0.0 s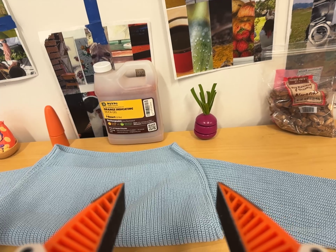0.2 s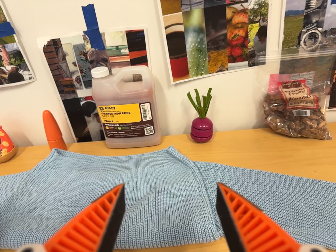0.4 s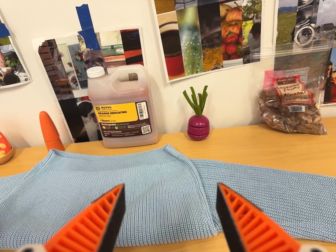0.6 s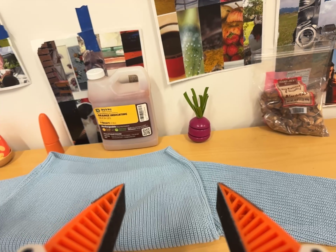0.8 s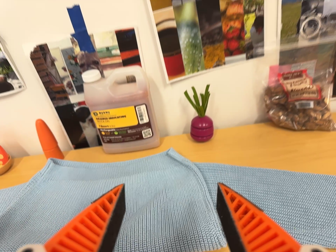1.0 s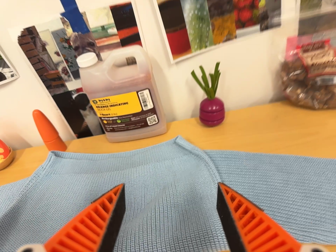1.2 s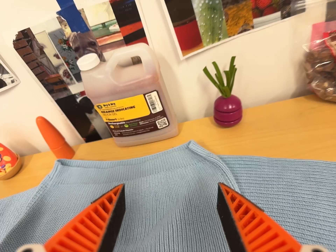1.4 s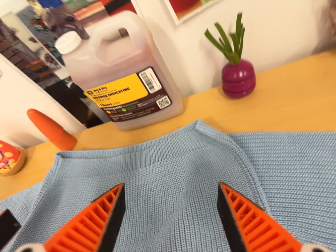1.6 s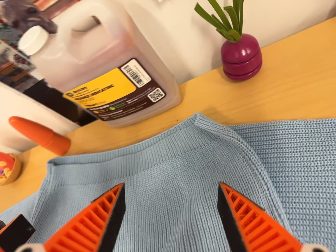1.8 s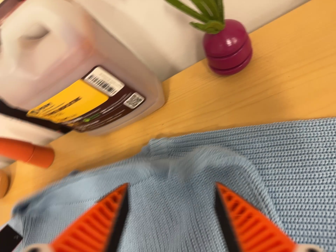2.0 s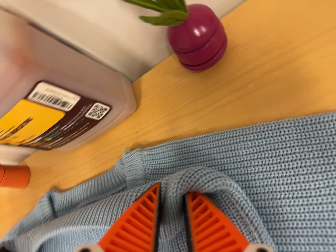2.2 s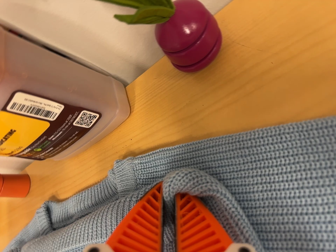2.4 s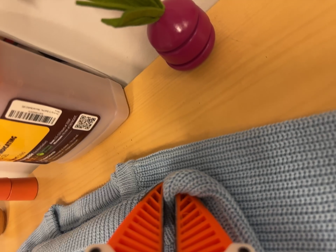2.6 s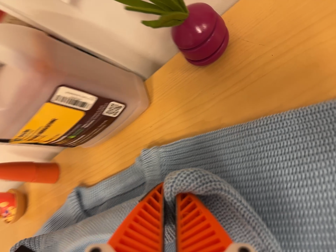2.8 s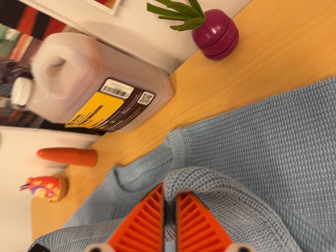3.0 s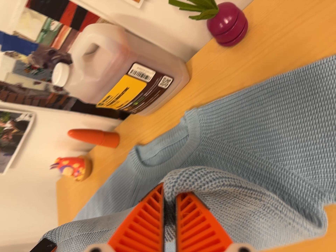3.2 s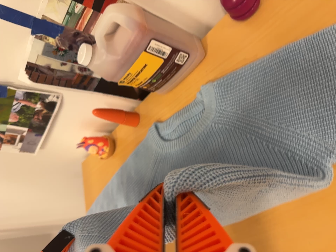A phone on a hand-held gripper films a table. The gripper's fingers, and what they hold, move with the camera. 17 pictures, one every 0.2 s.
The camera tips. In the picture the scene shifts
upward.
The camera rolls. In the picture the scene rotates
counterclockwise.
0.0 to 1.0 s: The camera travels forward, about 6 cm, so what stands in front looms larger.
1.0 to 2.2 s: The camera pans to its left by about 15 degrees. It travels forward, toward the top of its view and to its right, about 32 cm, so what stands in front looms larger. Its aim tips toward the bottom of its view by about 30 degrees. It rolls about its line of sight by about 30 degrees, and the scene rotates counterclockwise.
2.2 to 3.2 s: The camera pans to its left by about 15 degrees. It travels backward and toward the bottom of its view, about 20 cm, so what stands in front gets smaller.
The film runs backward here.
